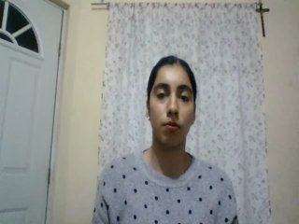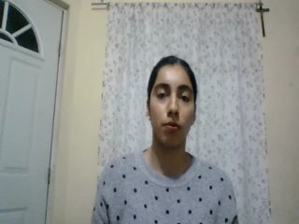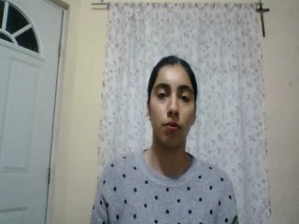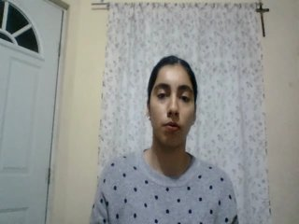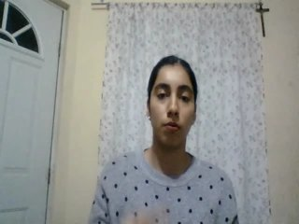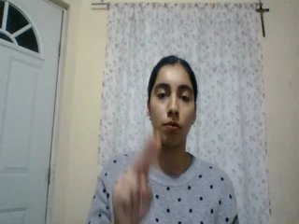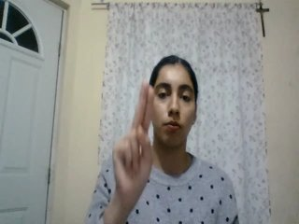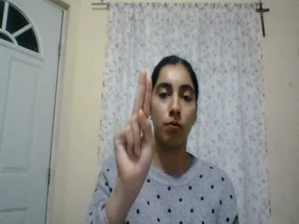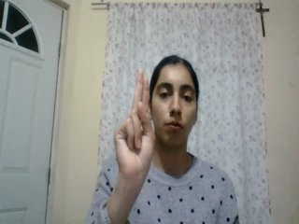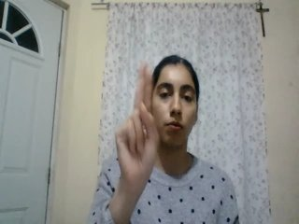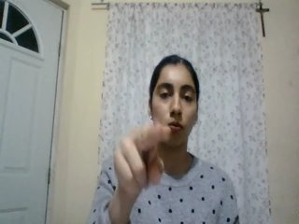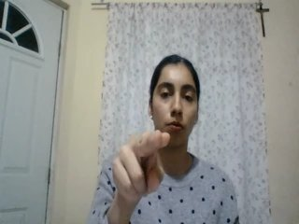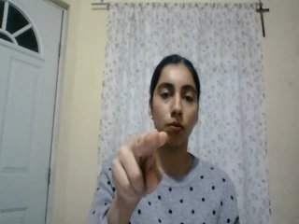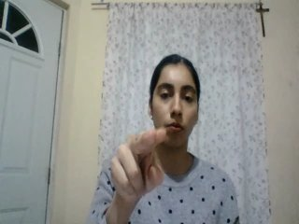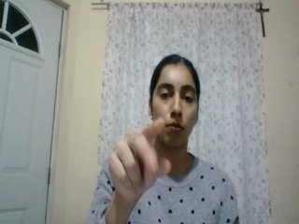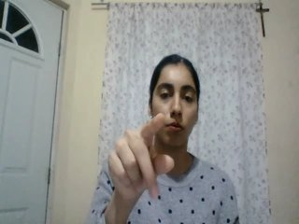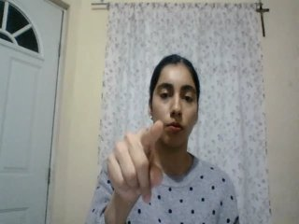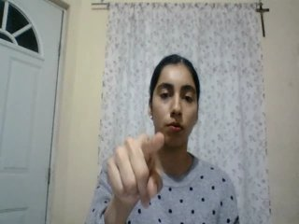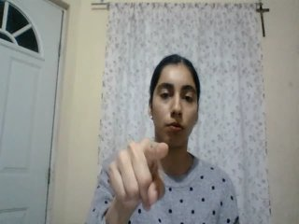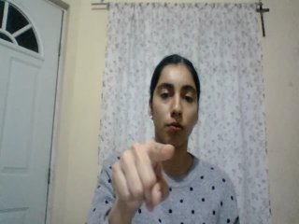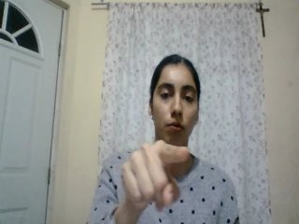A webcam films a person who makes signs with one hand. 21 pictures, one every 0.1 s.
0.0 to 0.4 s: Non-gesture.
0.5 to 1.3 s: Click with two fingers.
1.4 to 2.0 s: Pointing with one finger.
